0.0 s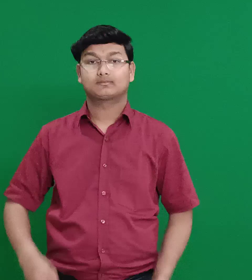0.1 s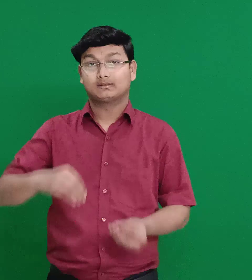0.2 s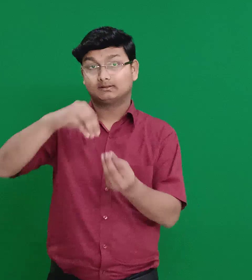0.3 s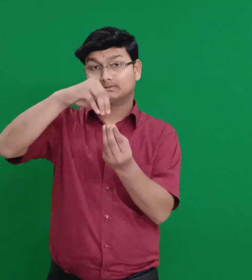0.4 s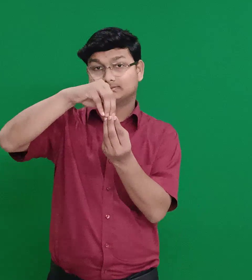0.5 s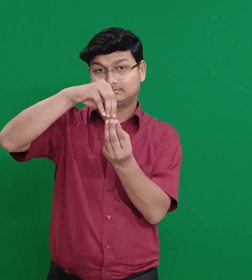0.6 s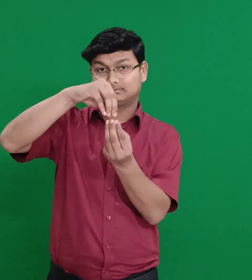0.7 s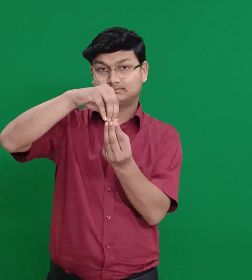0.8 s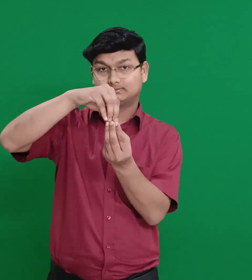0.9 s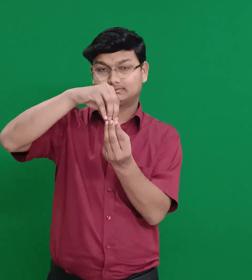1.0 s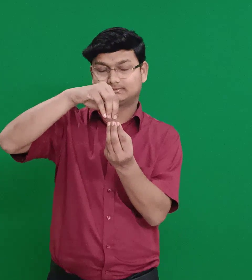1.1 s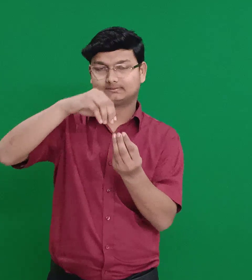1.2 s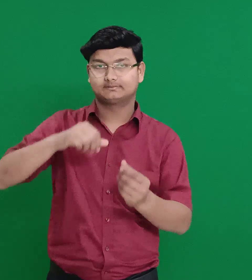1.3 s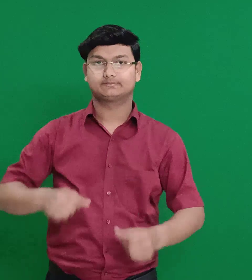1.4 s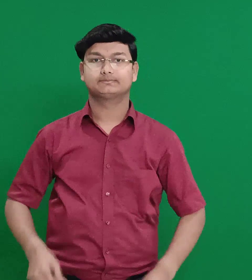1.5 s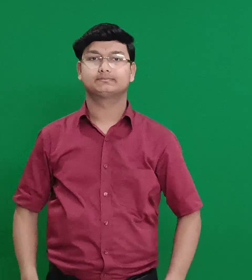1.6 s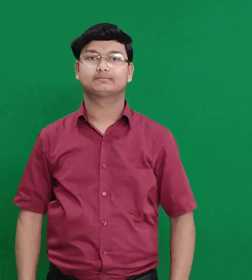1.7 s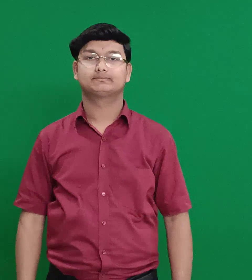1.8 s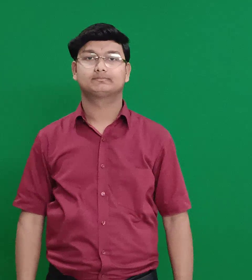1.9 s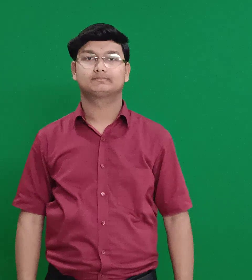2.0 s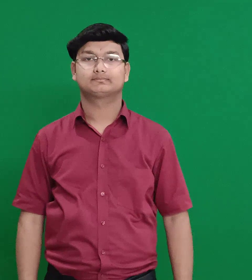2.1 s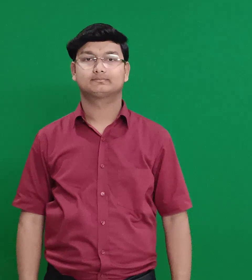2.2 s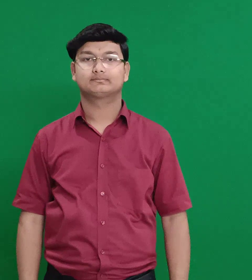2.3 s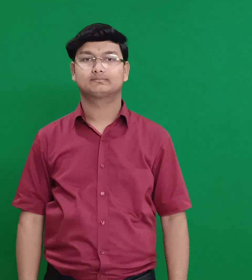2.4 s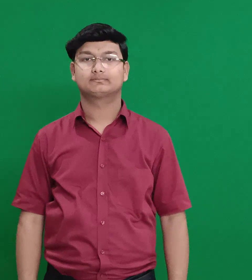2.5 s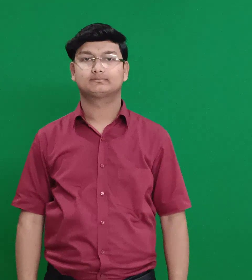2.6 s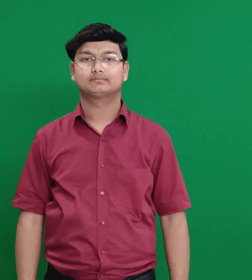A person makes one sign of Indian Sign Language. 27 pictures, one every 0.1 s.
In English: berea
